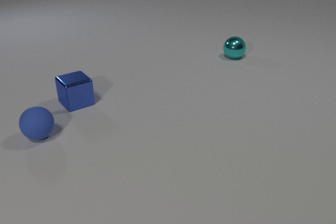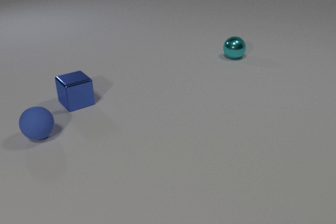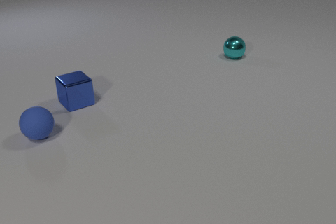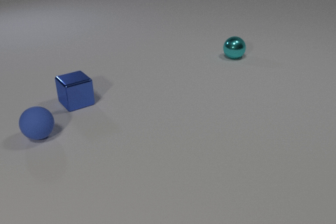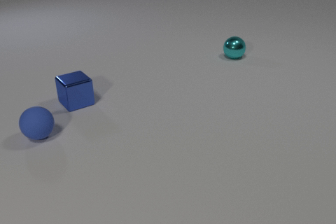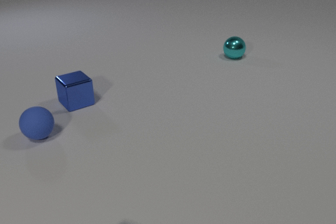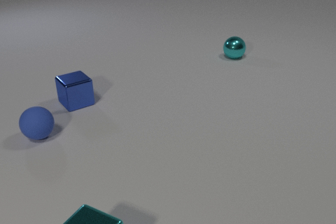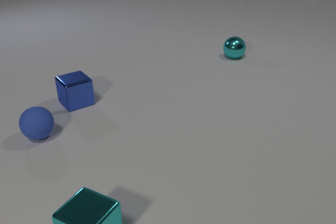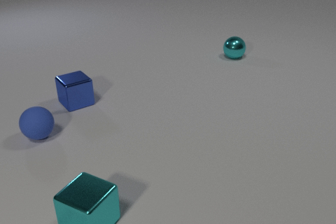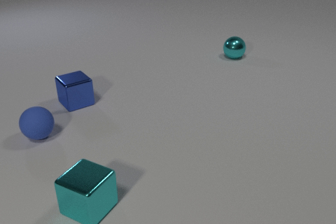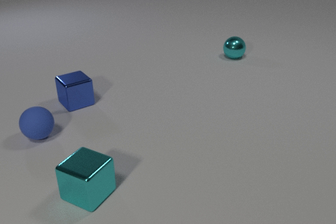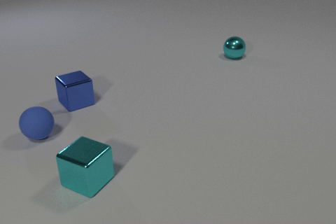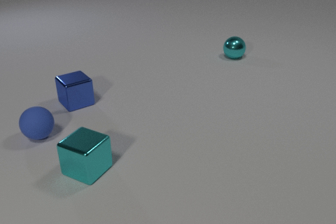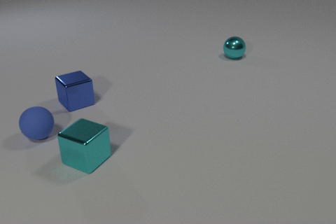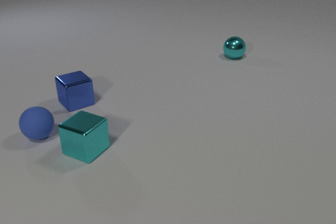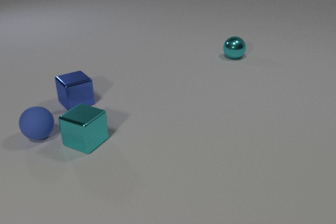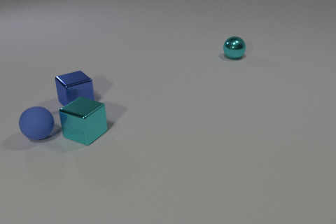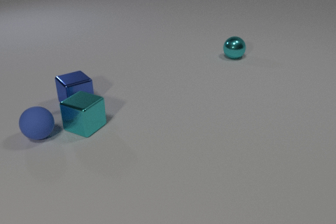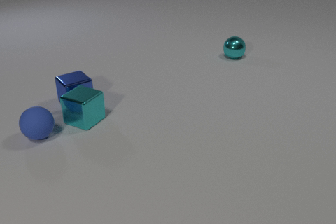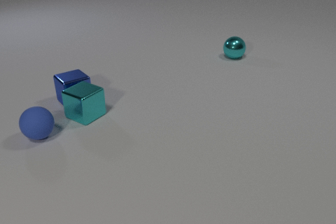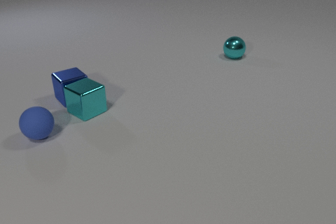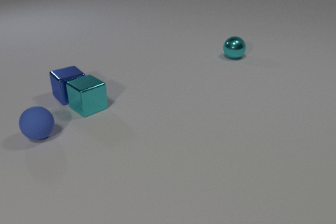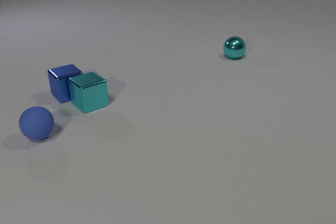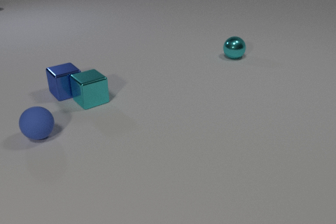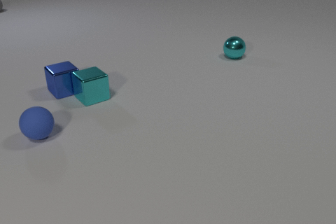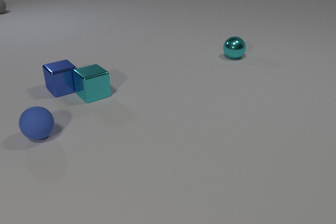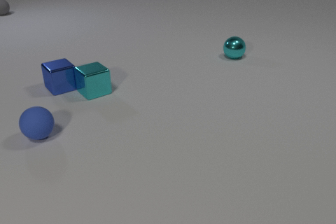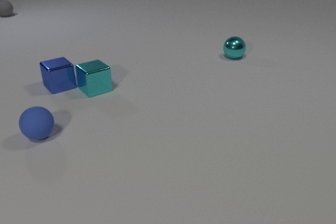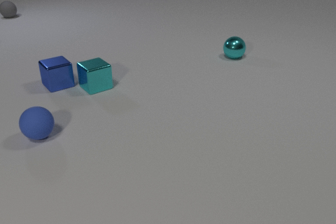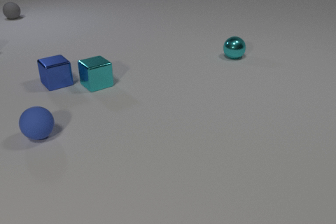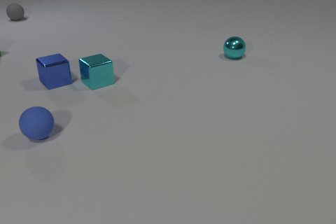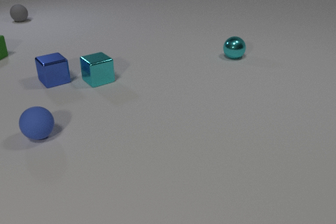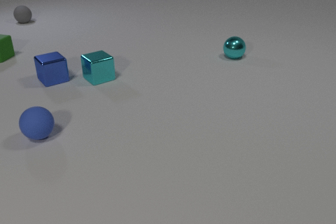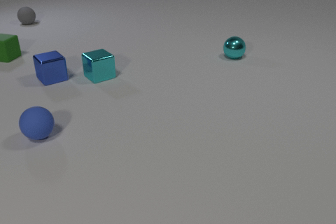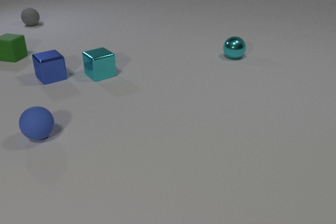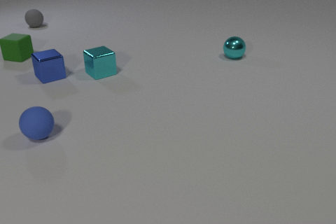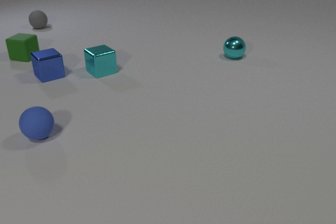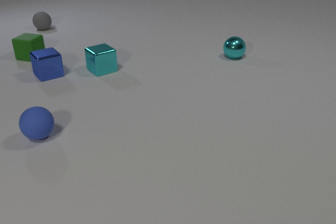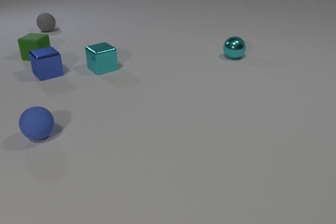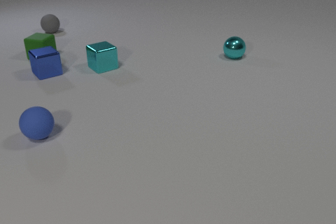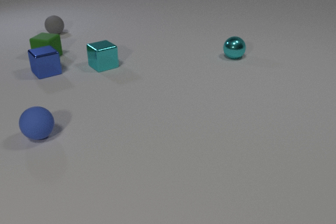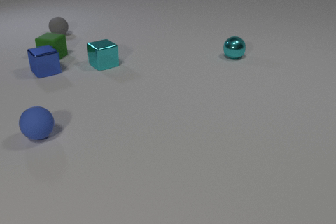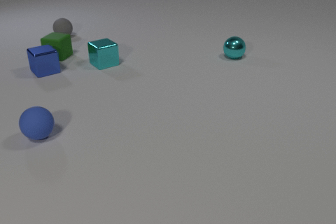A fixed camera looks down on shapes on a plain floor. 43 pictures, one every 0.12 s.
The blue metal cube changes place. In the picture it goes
away from the camera.
The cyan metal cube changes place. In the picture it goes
away from the camera.
0.00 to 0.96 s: The cyan metal cube comes in at the bottom edge, slides away from the camera.
0.96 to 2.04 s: The cyan metal cube slides away from the camera.
2.04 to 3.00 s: The cyan metal cube slides away from the camera, spins clockwise seen from above by about 30 degrees, its near face sliding to the left. The blue metal cube slides away from the camera. The gray rubber sphere comes in at the left edge, rolls toward the camera and to the right. The cyan metal cube and the blue metal cube collide.
3.00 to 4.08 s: The cyan metal cube slides away from the camera. The blue metal cube slides away from the camera. The green rubber cube comes in at the left edge, slides to the right. The gray rubber sphere rolls toward the camera and to the right.
4.08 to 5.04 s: The cyan metal cube slides away from the camera. The blue metal cube slides away from the camera. The green rubber cube slides to the right. The gray rubber sphere rolls toward the camera and to the right.
Are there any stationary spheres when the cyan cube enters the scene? yes.
How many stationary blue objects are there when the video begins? 2.
What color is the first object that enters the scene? cyan.
